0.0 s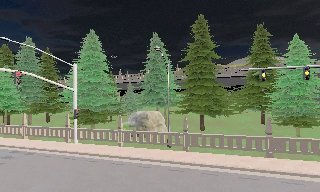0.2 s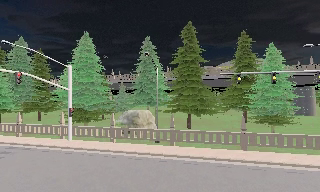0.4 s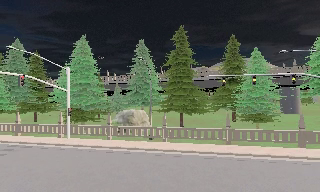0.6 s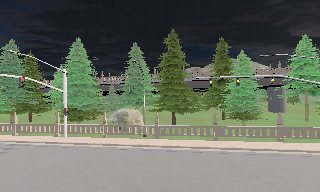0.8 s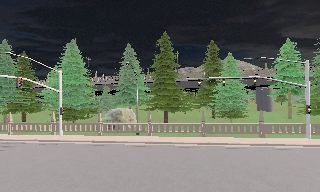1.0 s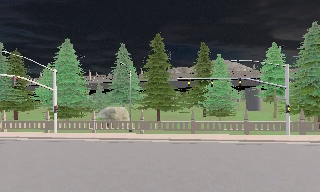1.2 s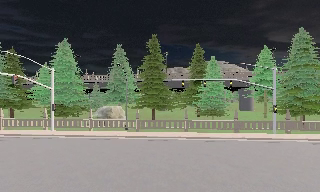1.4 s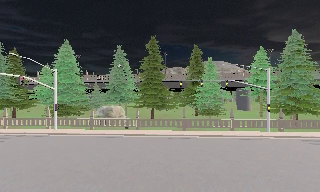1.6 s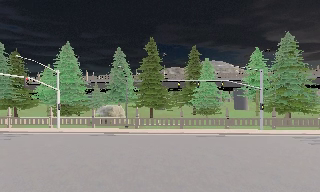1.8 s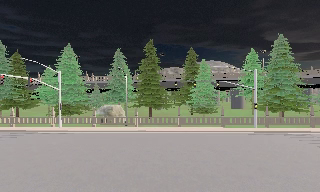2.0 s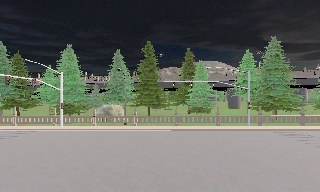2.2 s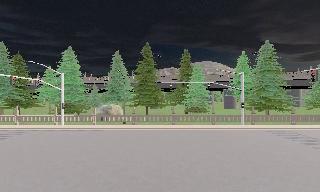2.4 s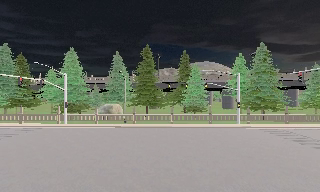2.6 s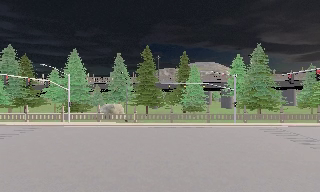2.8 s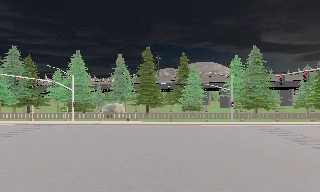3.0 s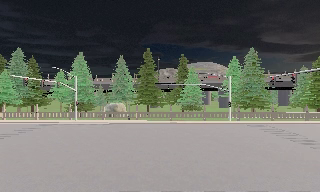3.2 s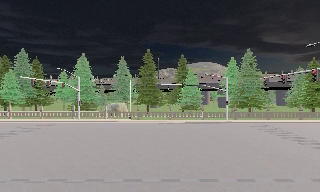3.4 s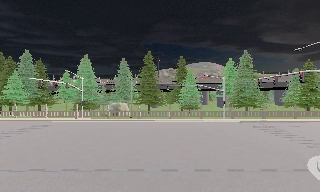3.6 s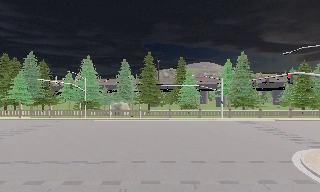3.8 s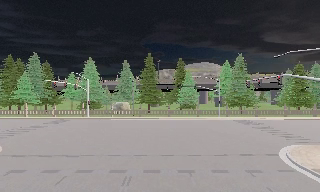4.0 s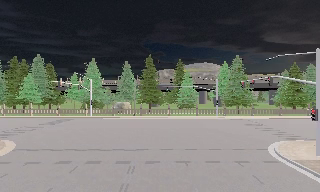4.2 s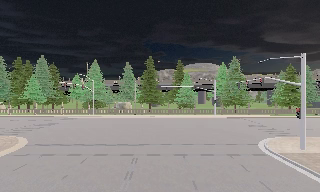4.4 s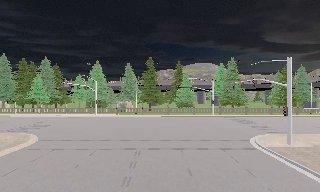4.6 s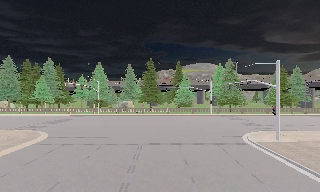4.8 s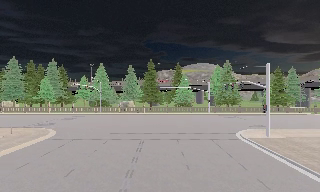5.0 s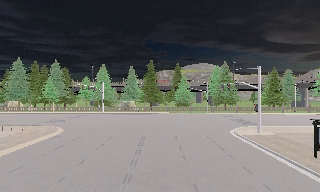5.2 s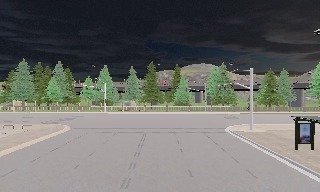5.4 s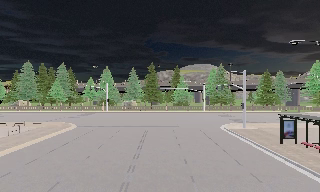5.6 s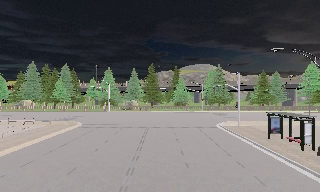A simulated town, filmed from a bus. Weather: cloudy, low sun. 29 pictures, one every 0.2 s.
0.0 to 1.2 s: The camera swings to its right by about 10 degrees, and the scene slides to the left. It travels backward, about 7 m, so what stands in front gets smaller.
1.2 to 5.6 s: The camera travels backward, about 25 m, so what stands in front gets smaller. It gains speed.
The film runs backward here.
